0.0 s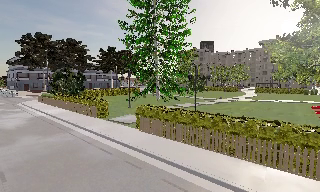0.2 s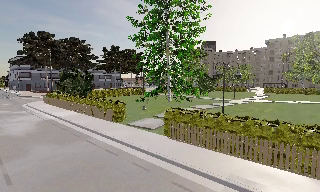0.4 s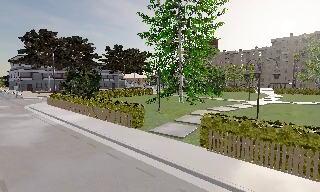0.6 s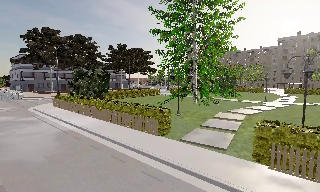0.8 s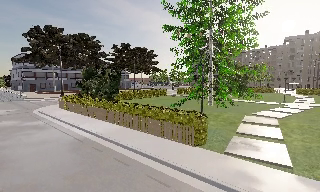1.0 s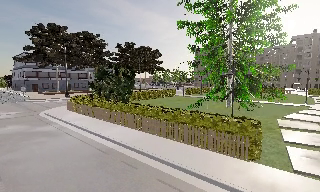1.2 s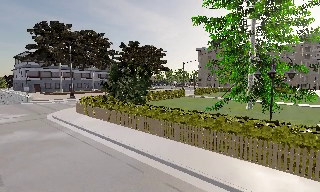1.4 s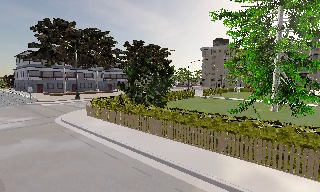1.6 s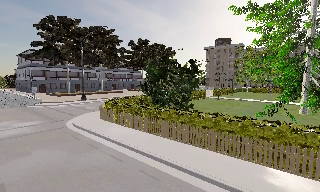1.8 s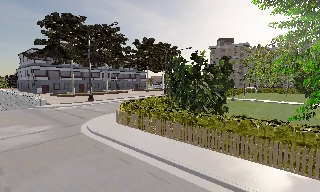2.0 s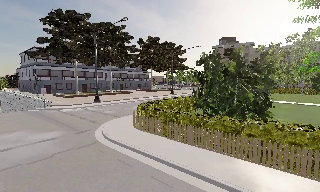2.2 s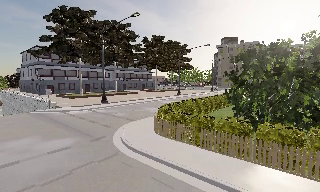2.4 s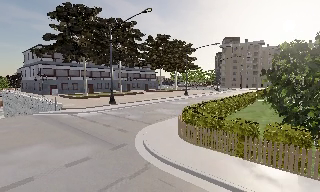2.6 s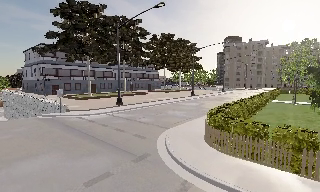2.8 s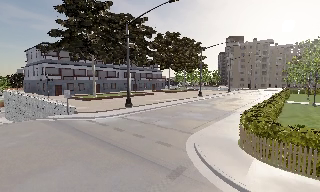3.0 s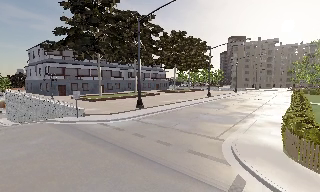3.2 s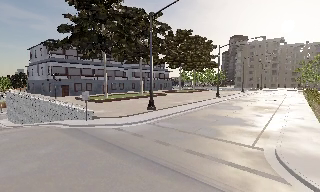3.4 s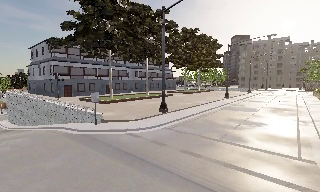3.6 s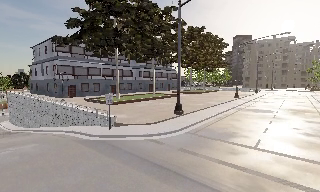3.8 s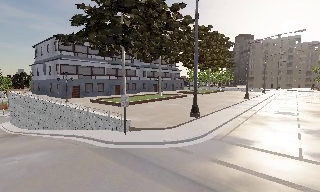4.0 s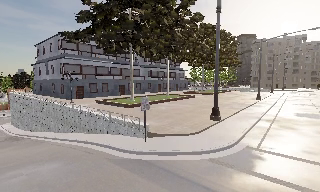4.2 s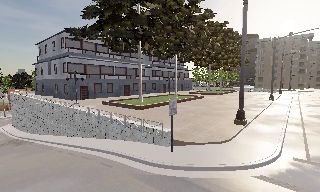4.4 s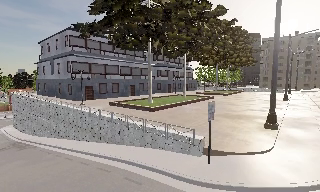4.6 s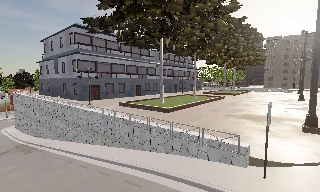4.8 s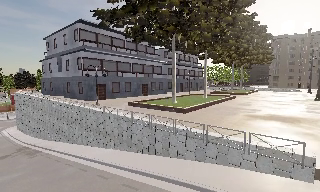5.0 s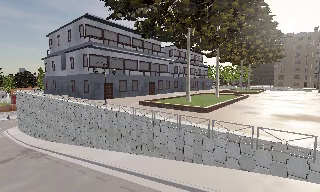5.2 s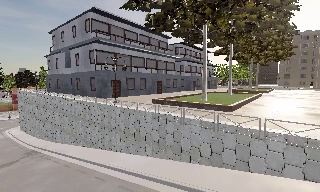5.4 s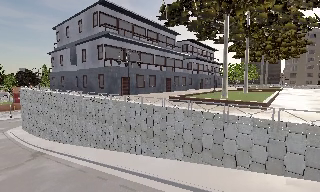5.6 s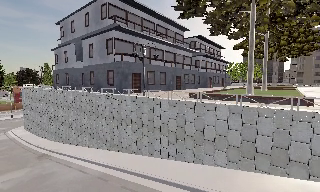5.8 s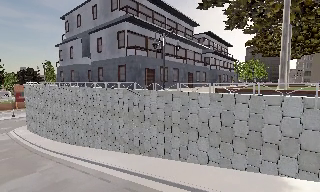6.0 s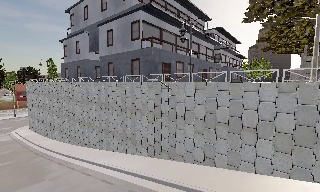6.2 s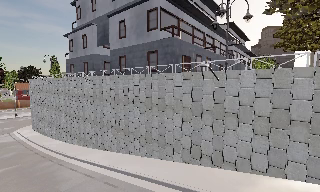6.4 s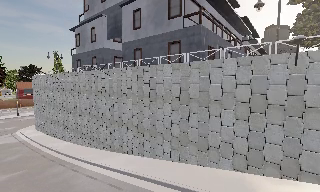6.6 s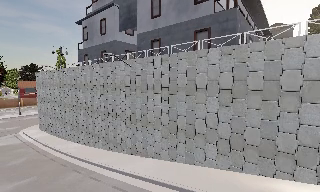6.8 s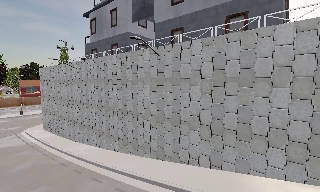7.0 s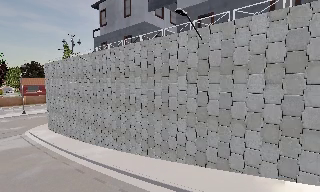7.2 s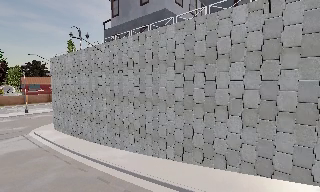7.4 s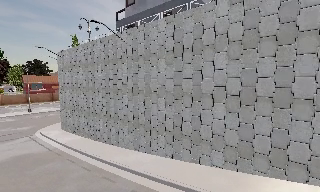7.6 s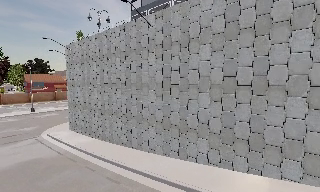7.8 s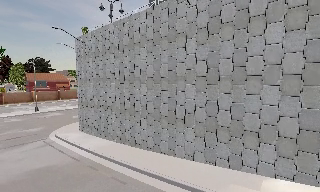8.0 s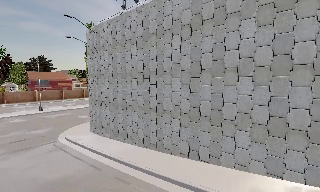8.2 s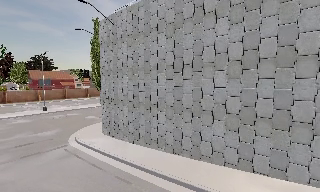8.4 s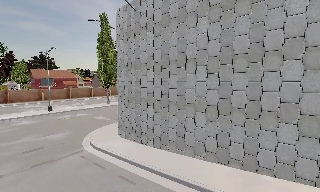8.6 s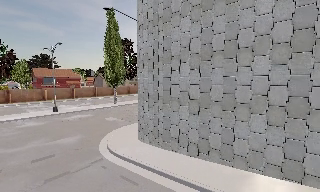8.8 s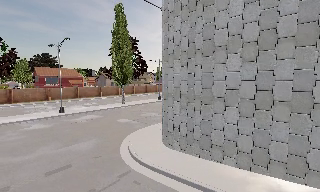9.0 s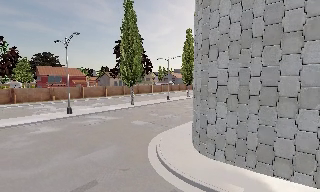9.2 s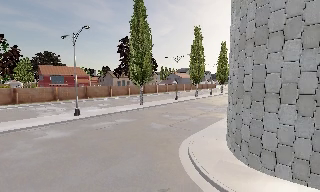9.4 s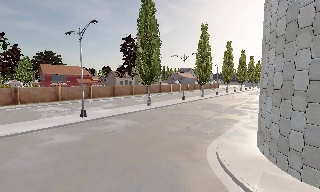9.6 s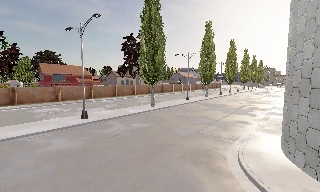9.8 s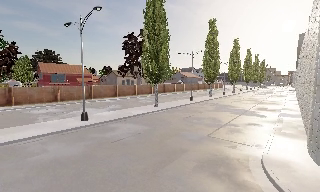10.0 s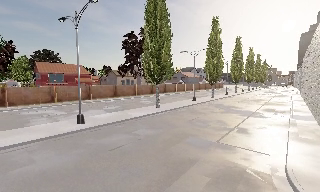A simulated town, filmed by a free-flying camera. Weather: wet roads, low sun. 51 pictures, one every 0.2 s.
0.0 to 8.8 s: The camera travels to its left and forward, about 95 m, so close, fixed things drift to the right.
8.8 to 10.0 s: The camera travels forward and to its left, about 9 m, so what stands in front looms larger. It loses speed.
The film runs forward here.
